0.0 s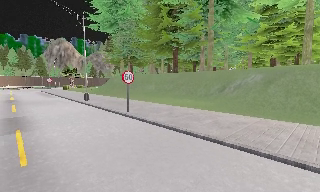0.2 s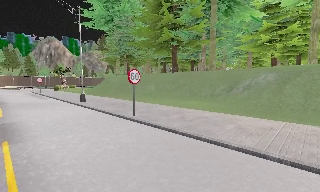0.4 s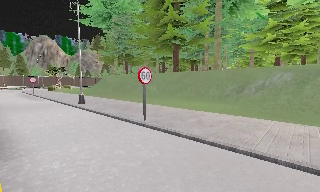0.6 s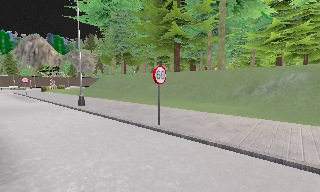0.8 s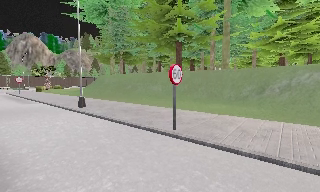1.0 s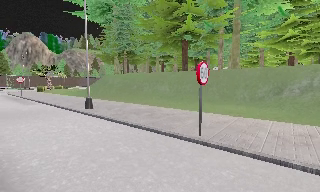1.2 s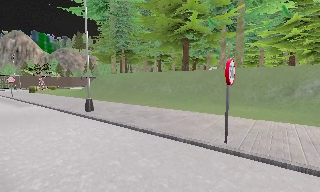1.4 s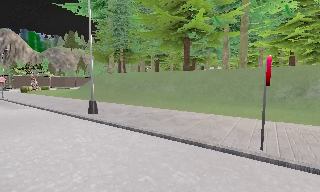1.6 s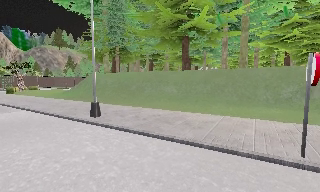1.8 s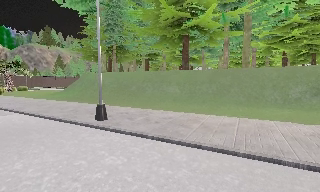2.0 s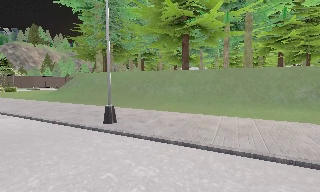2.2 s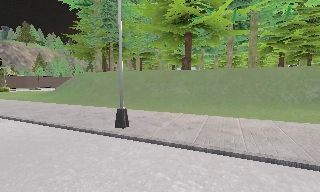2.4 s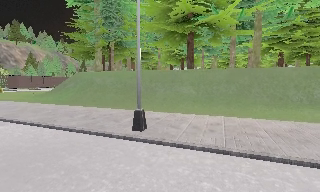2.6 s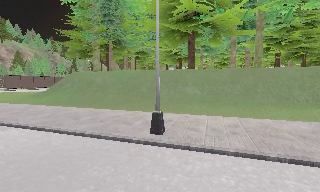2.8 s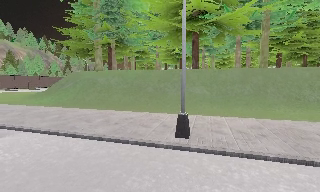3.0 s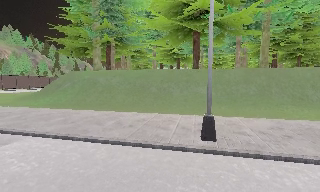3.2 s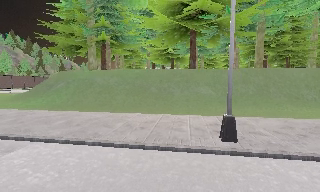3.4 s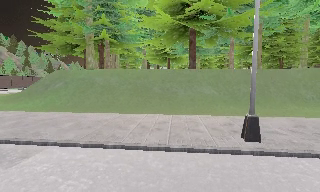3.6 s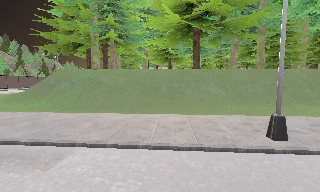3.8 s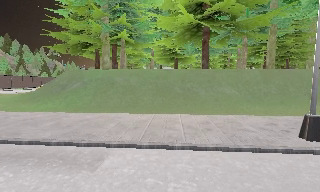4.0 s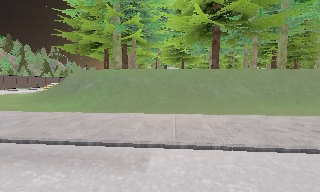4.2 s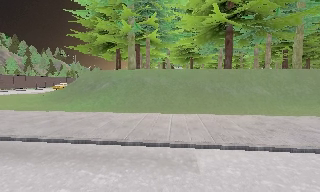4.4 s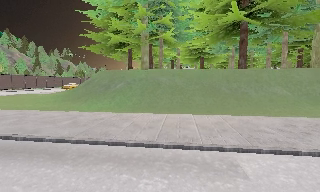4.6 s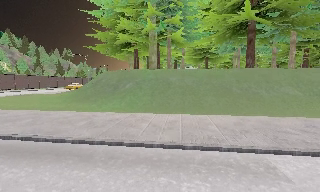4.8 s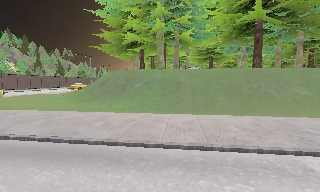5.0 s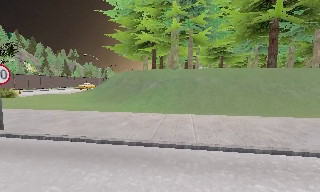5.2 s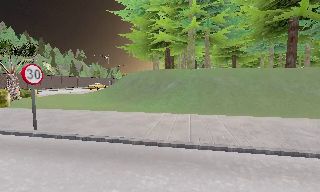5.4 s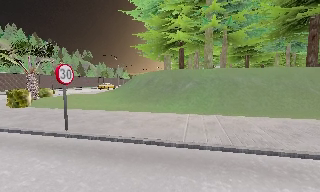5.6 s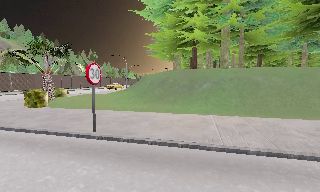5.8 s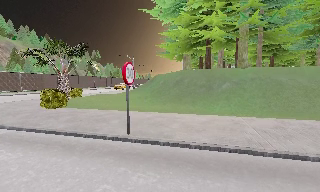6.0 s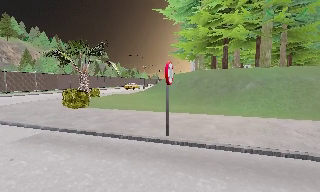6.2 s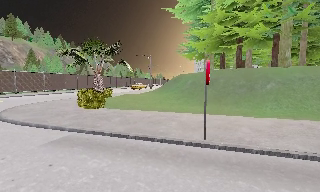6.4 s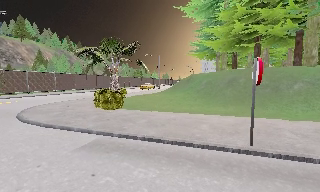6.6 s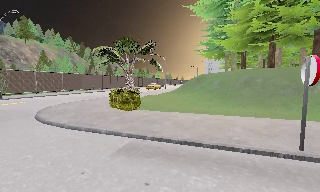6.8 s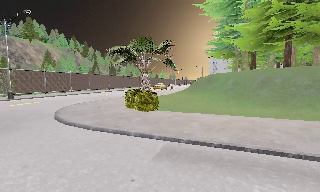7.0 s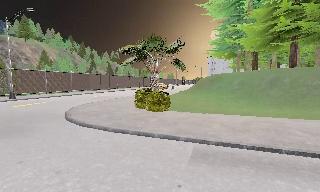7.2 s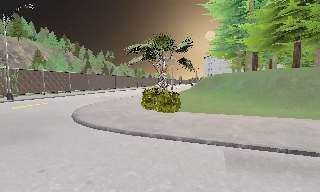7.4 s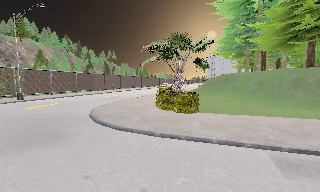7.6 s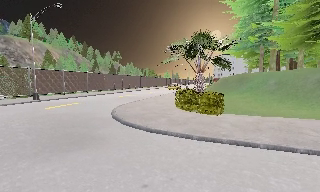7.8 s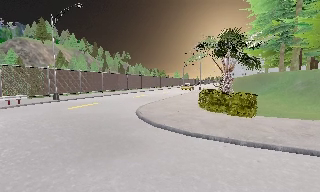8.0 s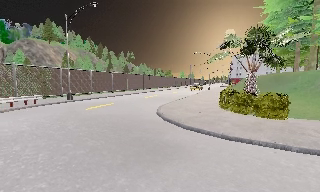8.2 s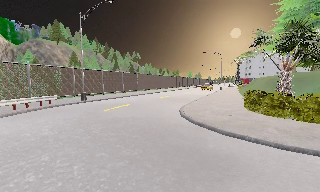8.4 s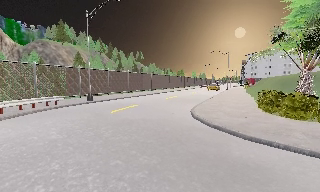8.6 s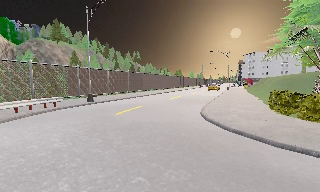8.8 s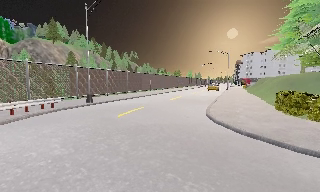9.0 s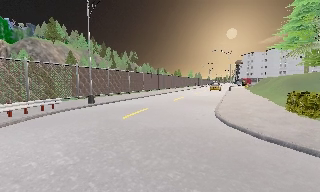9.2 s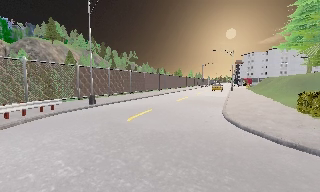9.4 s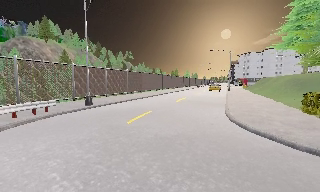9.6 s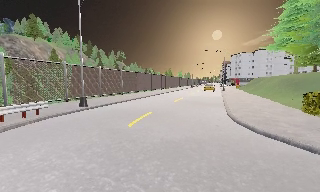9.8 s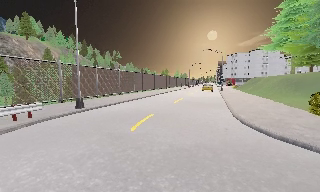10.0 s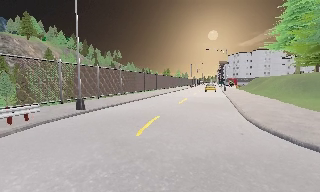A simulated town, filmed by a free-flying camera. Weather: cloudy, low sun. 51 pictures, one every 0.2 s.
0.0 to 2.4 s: The camera pans to its right, which is clockwise from overhead, by about 25 degrees. It travels to its left and forward, about 12 m.
2.4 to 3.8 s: The camera pans to its right, which is clockwise from overhead, by about 15 degrees. It travels to its left, about 6 m.
3.8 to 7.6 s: The camera pans to its left, which is counterclockwise from overhead, by about 15 degrees. It travels to its left, about 18 m, so close, fixed things drift to the right.
7.6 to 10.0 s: The camera travels to its left and forward, about 8 m, so close, fixed things drift to the right. It loses speed.
The film runs backward here.
